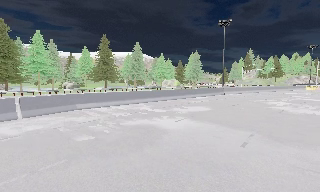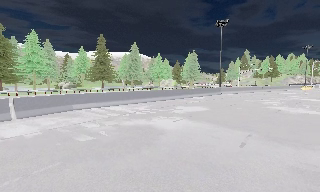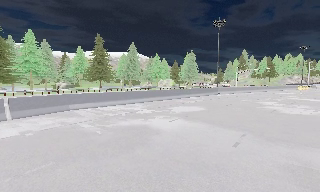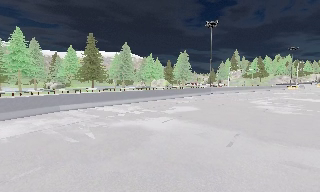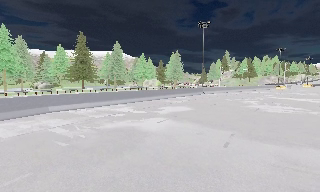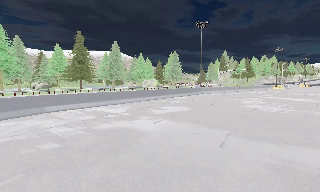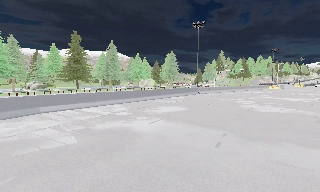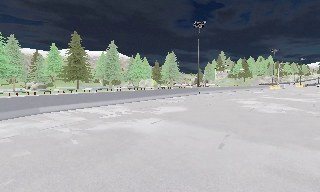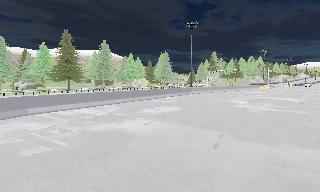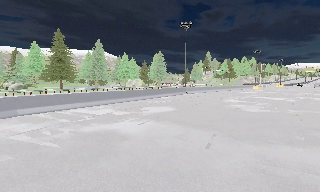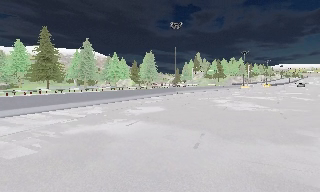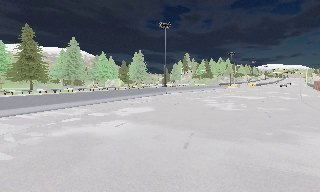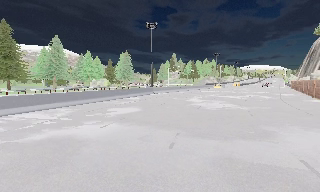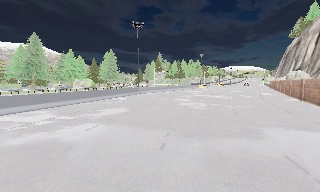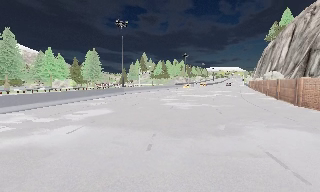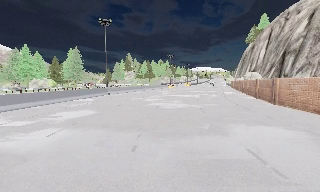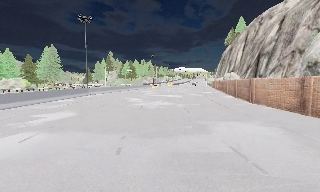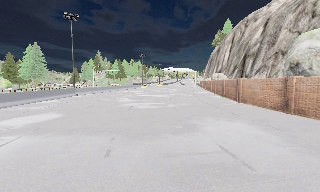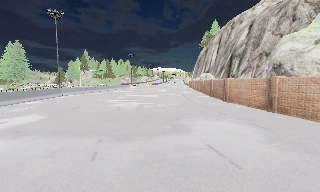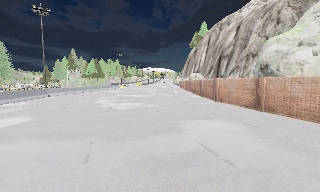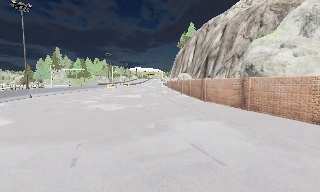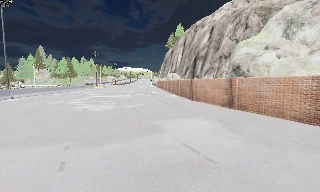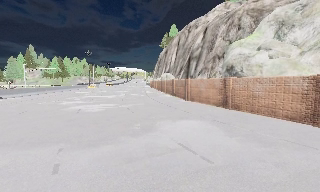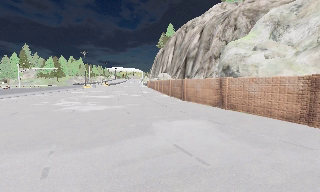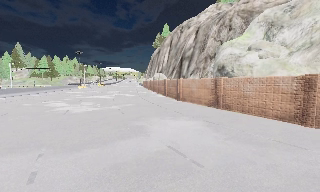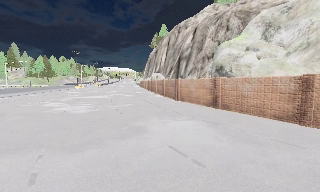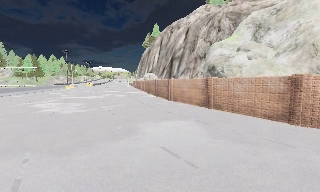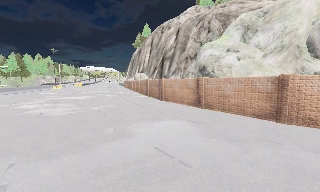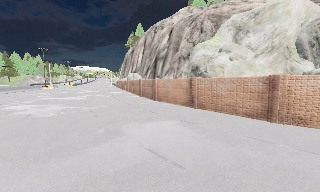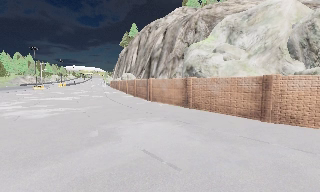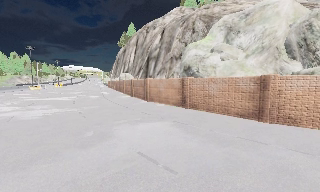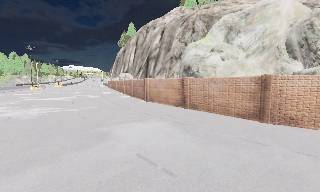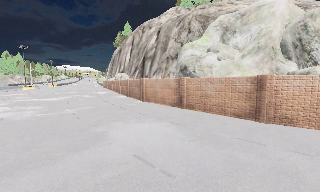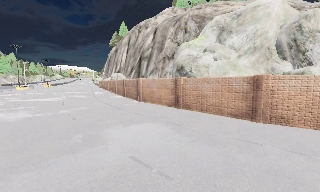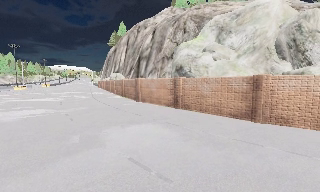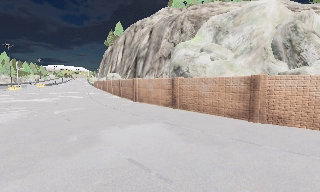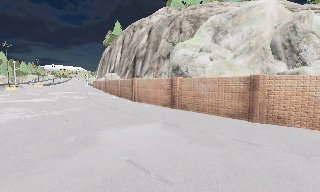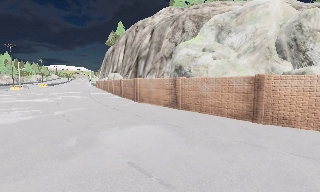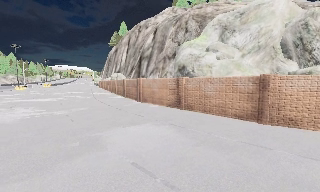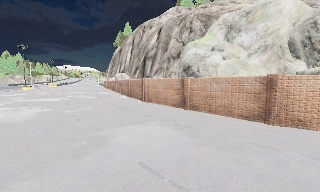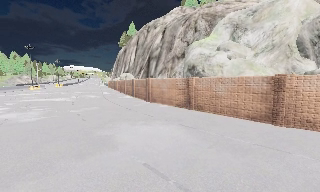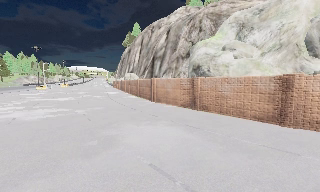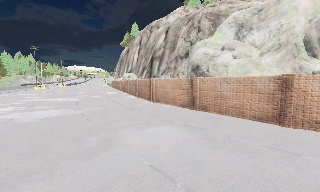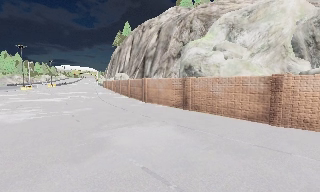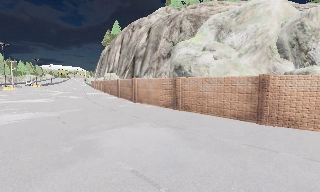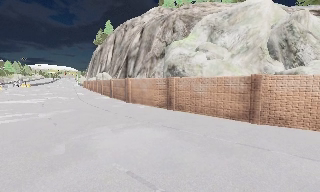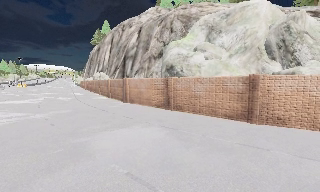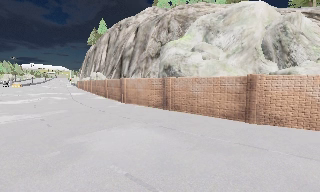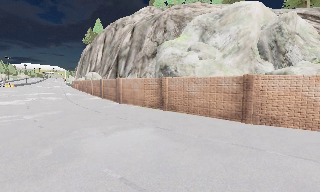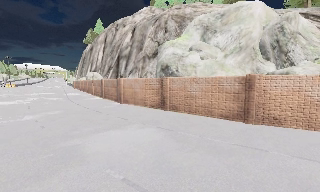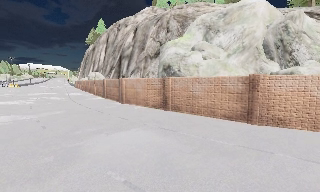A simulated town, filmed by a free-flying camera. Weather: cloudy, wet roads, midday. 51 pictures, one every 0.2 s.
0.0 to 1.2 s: The camera shifts only a little, or ends up much as it began.
1.2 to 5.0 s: The camera pans to its right, which is clockwise from overhead, by about 65 degrees. It travels forward, about 1 m.
5.0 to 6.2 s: The camera pans to its right, which is clockwise from overhead, by about 10 degrees. It travels forward, about 0.5 m, so what stands in front looms larger.
6.2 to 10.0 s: The camera travels forward and to its left, about 1.5 m, so what stands in front looms larger.
The film runs forward here.
